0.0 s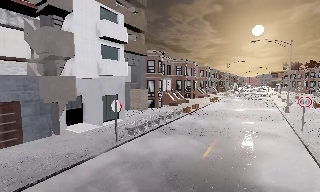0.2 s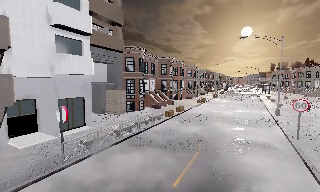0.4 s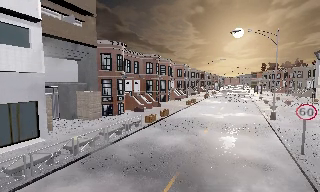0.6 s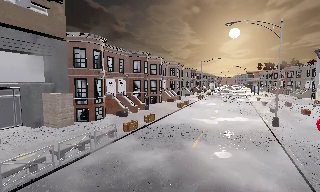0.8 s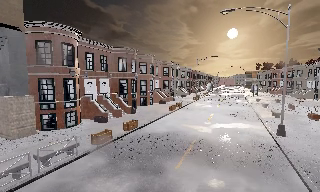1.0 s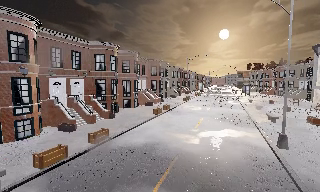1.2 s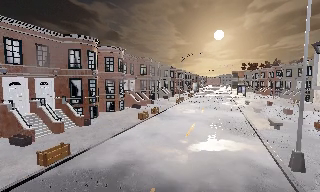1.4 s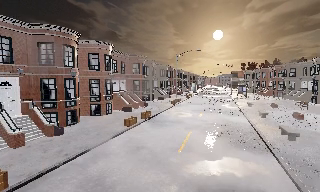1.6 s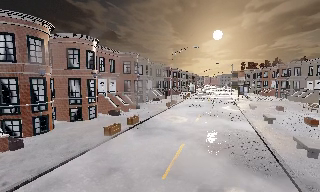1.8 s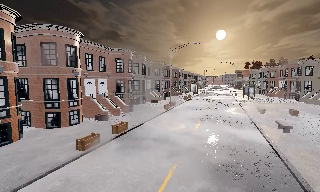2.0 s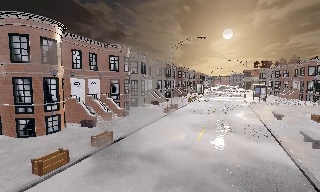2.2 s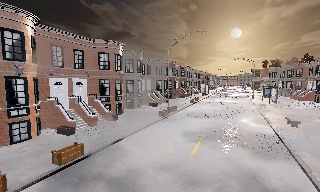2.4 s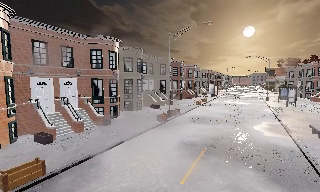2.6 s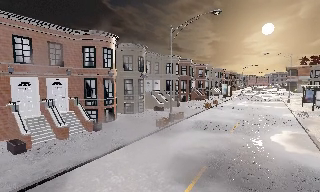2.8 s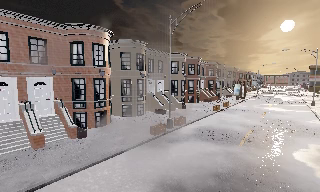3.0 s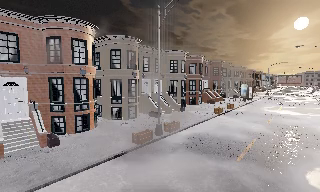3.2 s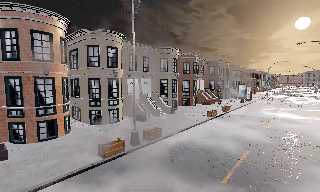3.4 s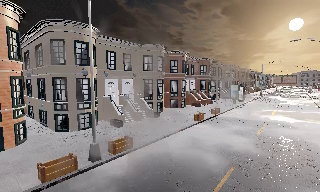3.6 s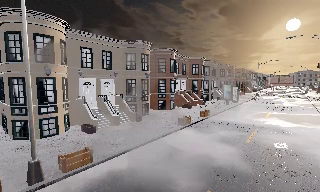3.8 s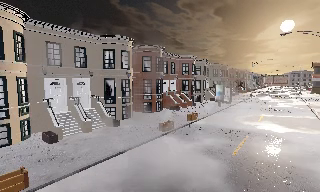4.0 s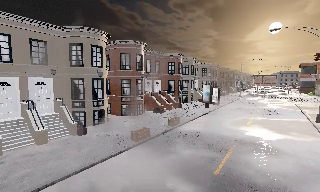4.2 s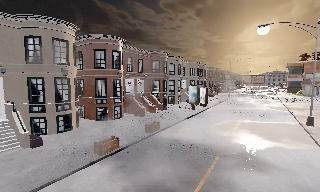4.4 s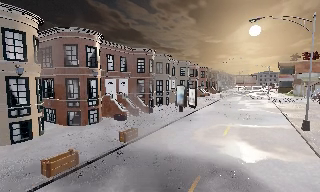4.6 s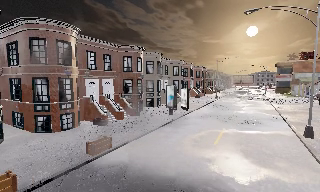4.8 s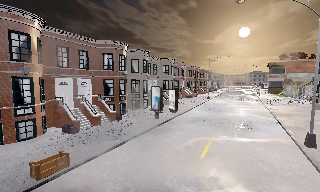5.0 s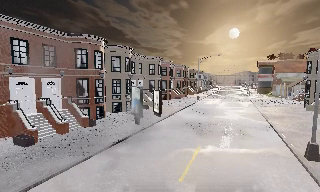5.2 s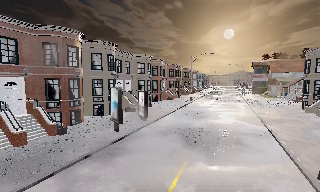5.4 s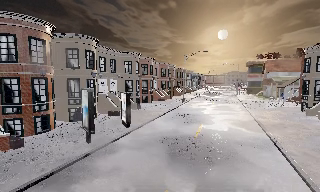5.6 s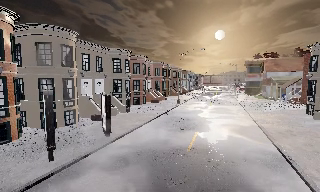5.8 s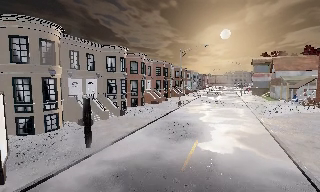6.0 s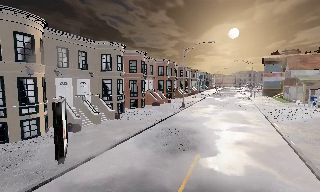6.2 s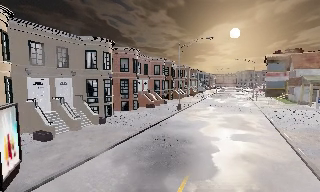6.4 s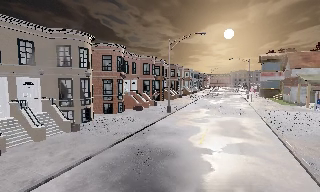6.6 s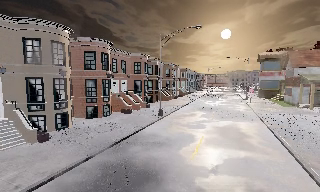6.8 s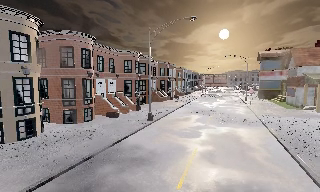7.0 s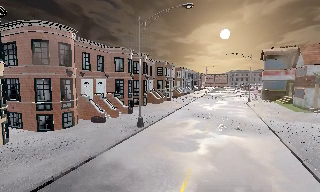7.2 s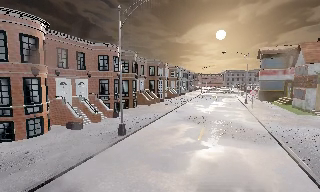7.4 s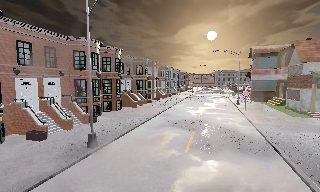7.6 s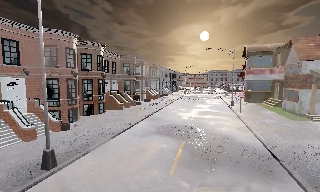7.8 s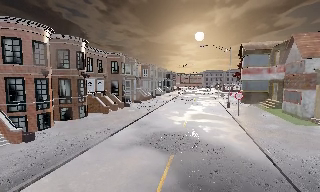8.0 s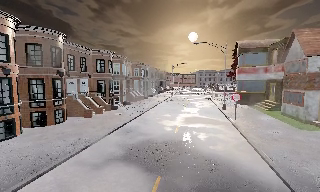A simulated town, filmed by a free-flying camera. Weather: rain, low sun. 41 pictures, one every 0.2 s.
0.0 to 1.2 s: The camera swings to its right by about 10 degrees, and the scene slides to the left. It travels forward and to its right, about 14 m, so what stands in front looms larger.
1.2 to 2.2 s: The camera travels forward, about 11 m, so what stands in front looms larger.
2.2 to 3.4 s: The camera pans to its left, which is counterclockwise from overhead, by about 15 degrees. It travels forward and to its right, about 12 m, so what stands in front looms larger.
3.4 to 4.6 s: The camera pans to its right, which is clockwise from overhead, by about 10 degrees. It travels forward and to its right, about 11 m, so what stands in front looms larger.
4.6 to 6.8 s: The camera travels forward and to its right, about 20 m, so what stands in front looms larger.
6.8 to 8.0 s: The camera travels forward, about 11 m, so what stands in front looms larger.
The film runs forward here.
